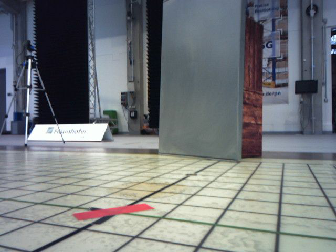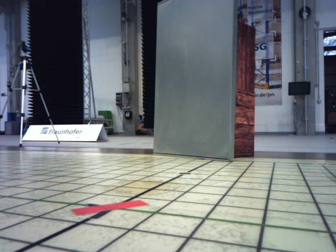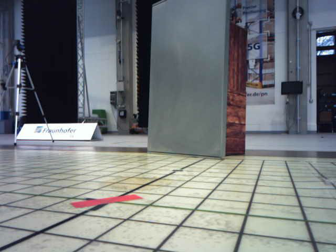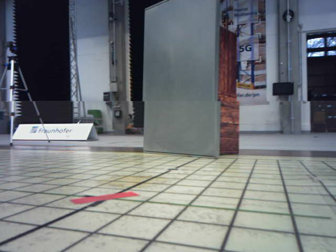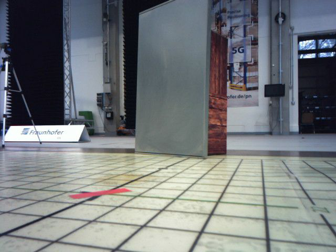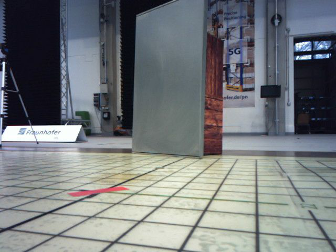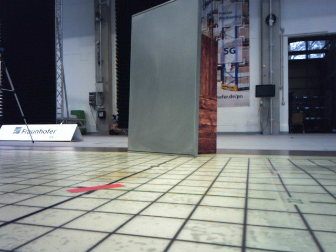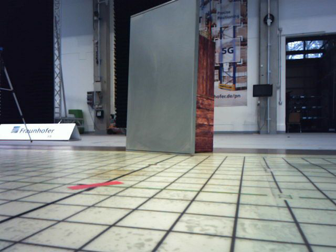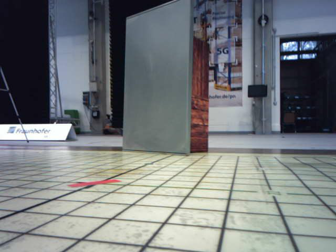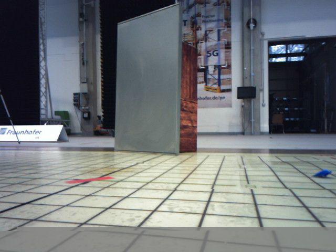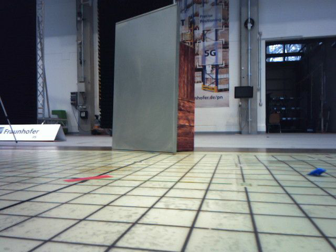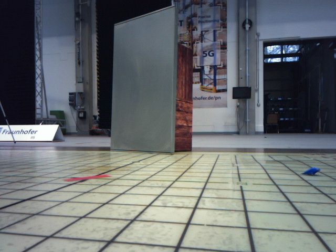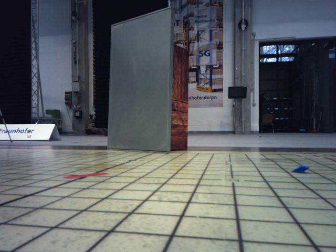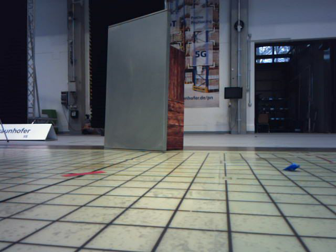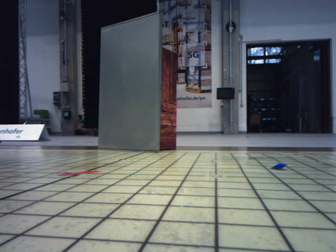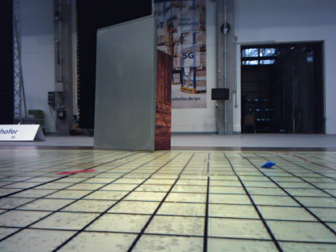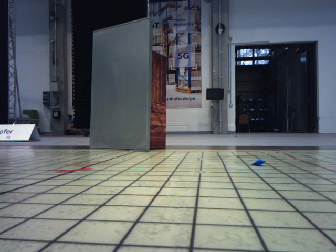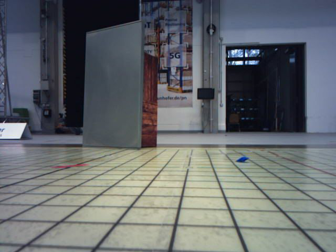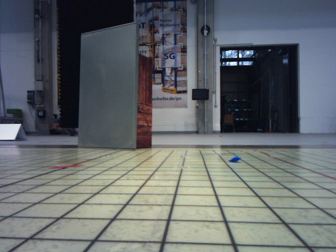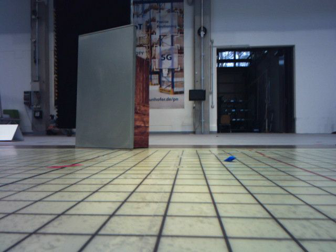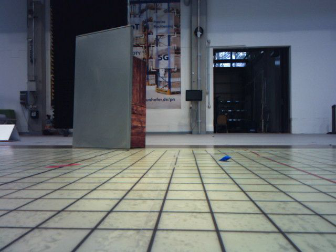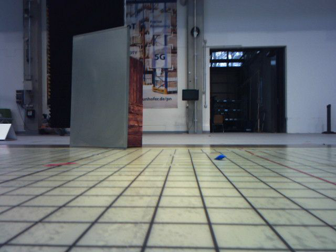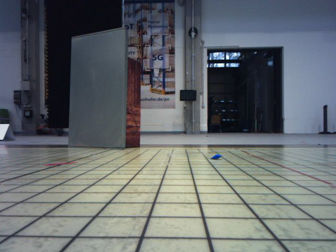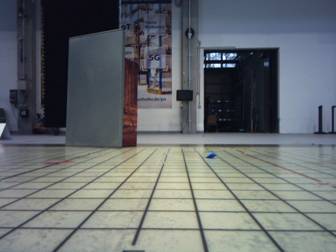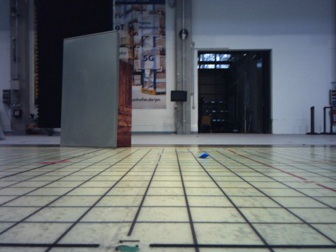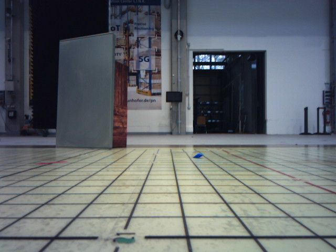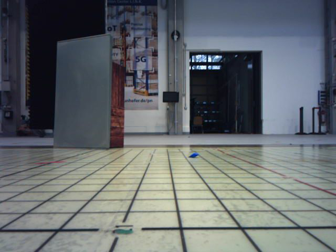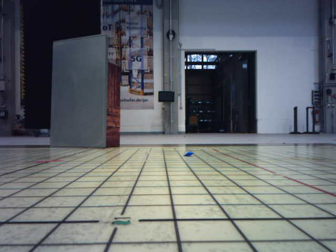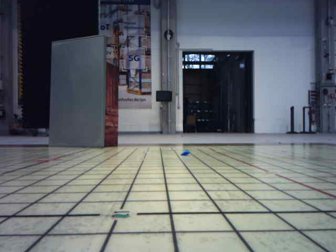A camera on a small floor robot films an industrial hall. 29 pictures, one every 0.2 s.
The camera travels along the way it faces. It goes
backward.
0.0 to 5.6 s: The camera swings to its right by about 25 degrees, and the scene slides to the left. It travels backward, about 1.2 m, so what stands in front gets smaller.
The film runs backward here.
